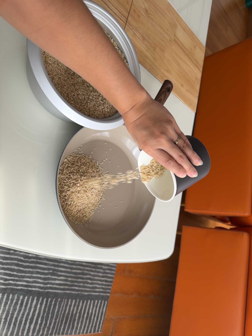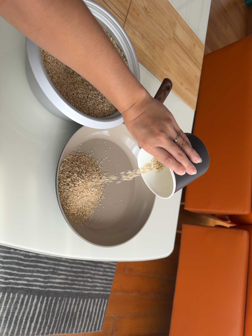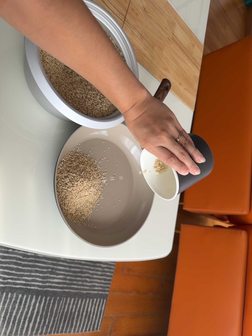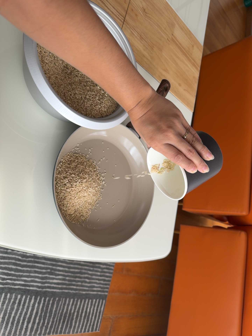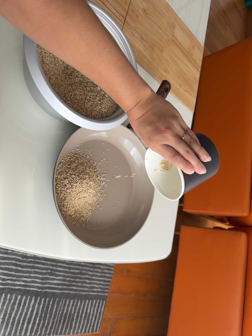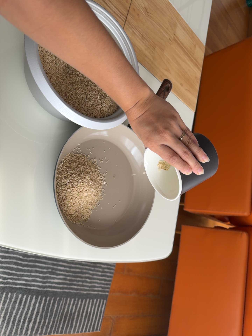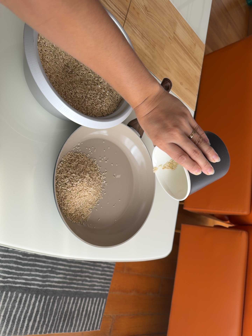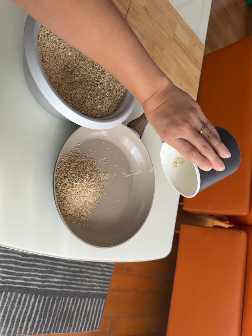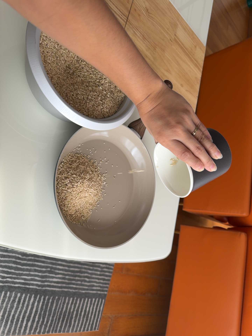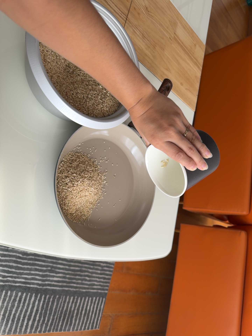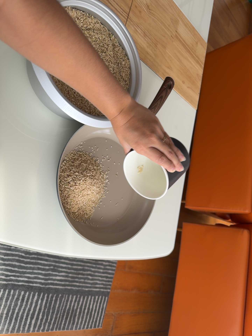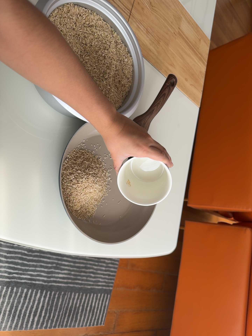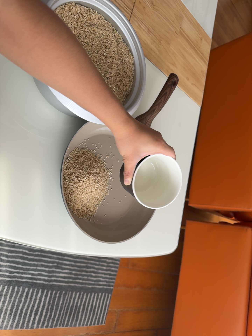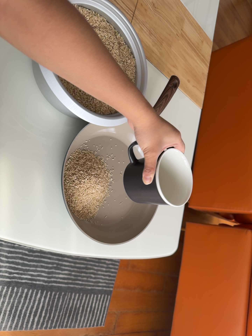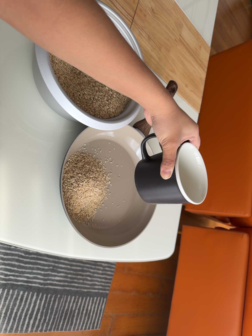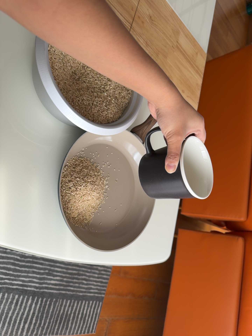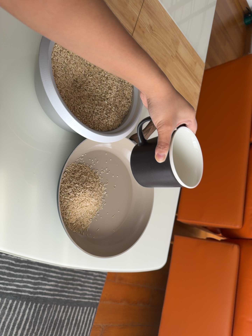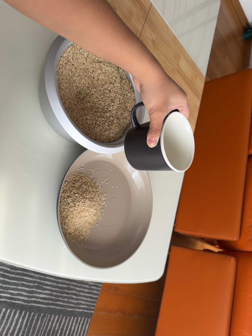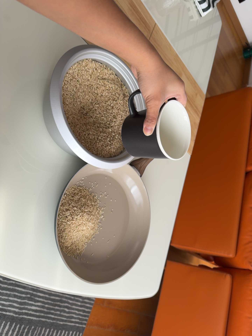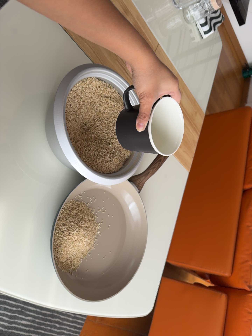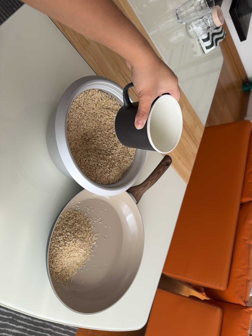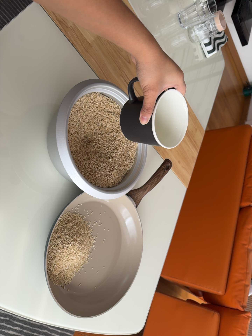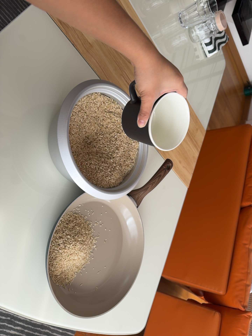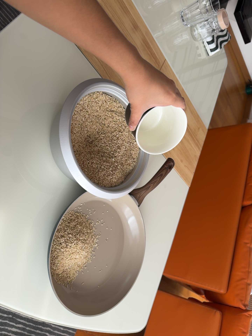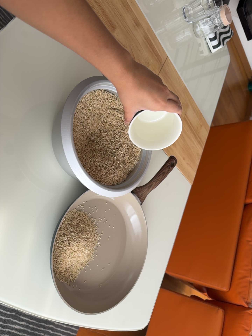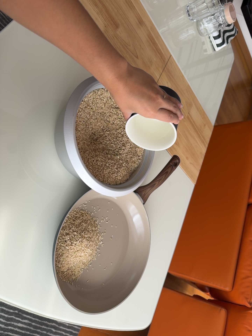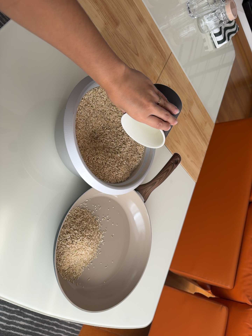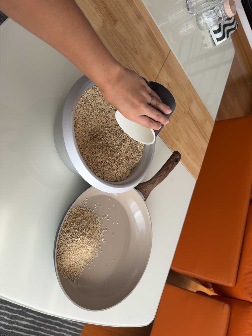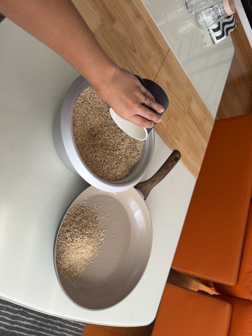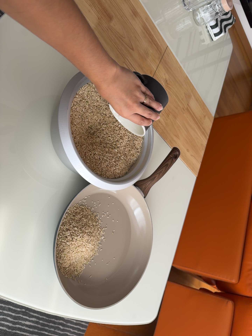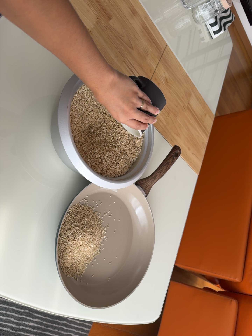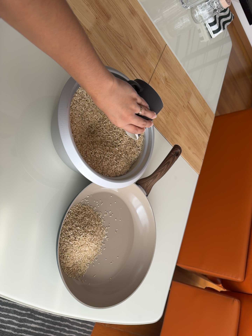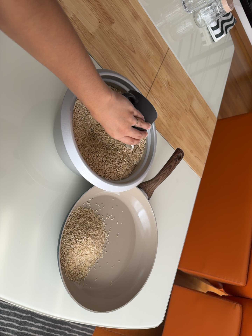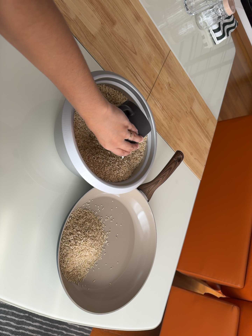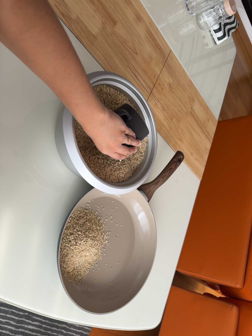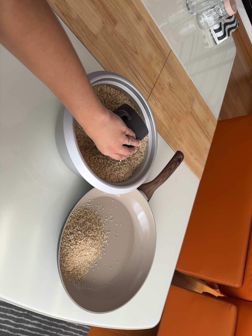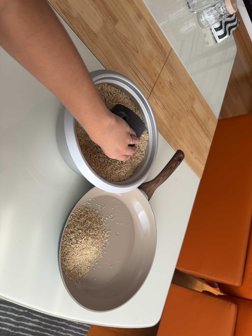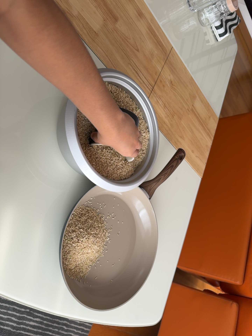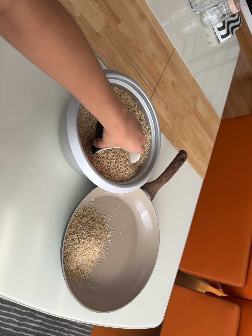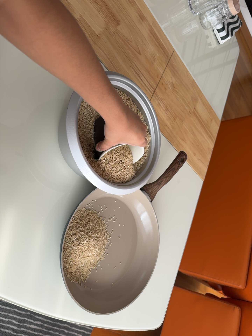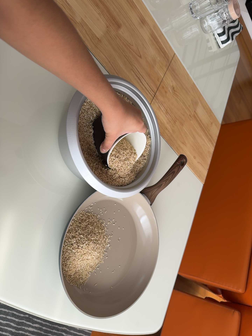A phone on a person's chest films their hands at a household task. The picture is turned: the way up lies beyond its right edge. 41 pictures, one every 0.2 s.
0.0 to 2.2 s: The camera keeps its place and its aim.
2.2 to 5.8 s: The camera's aim tips toward the top of its view by about 10 degrees, and the scene shifts downward. It rolls about its line of sight by about 10 degrees, and the scene rotates clockwise.
5.8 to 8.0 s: The camera shifts only a little, or ends up much as it began.
The film runs forward here.
